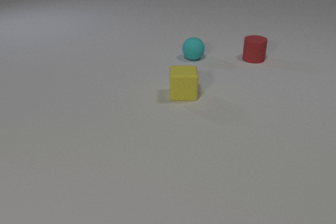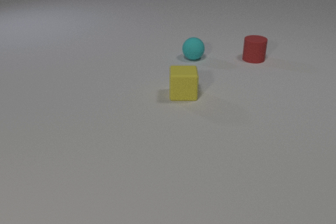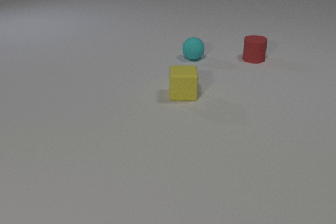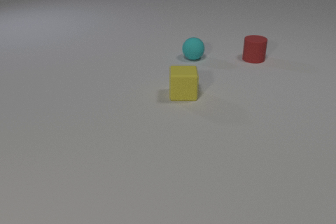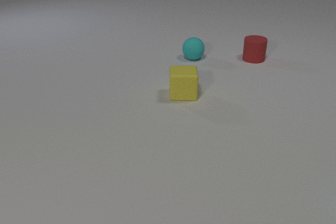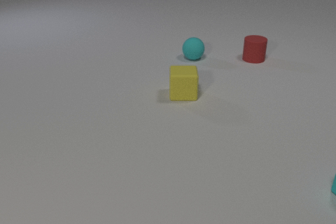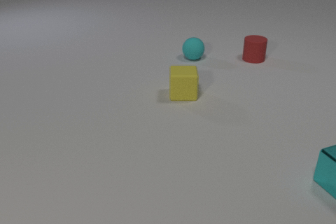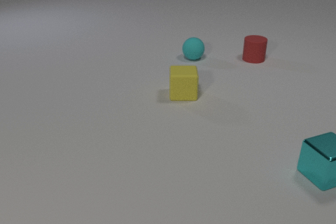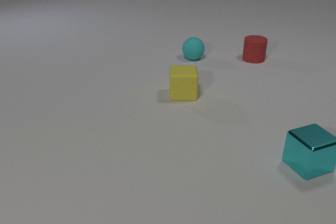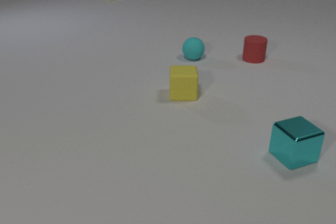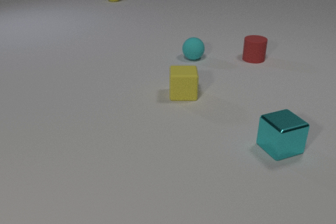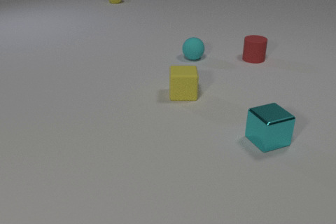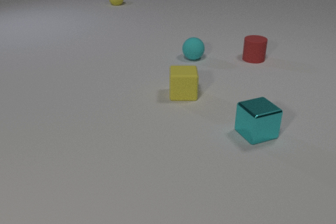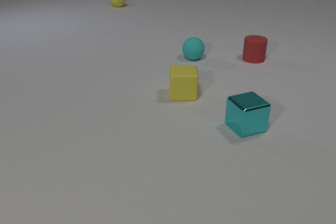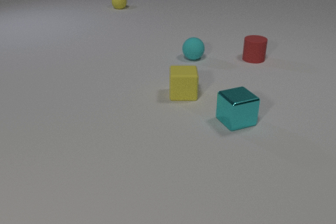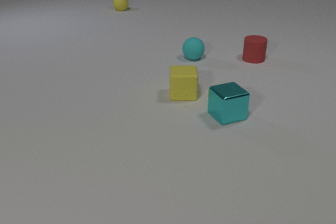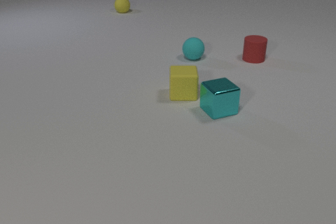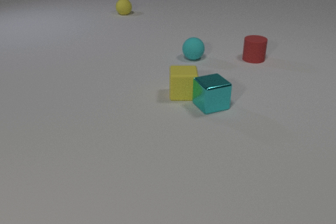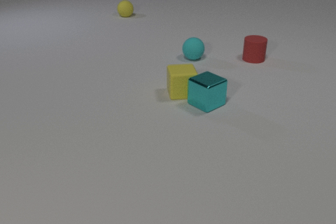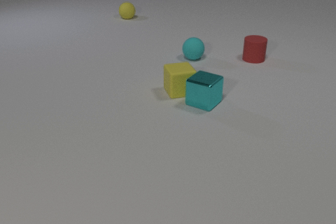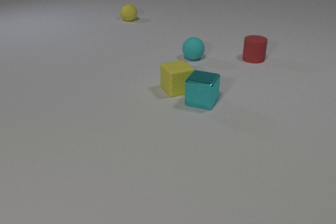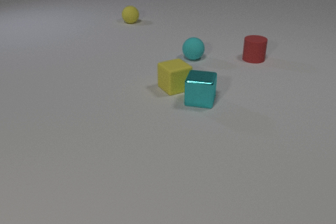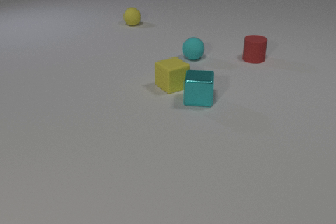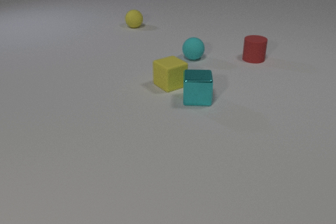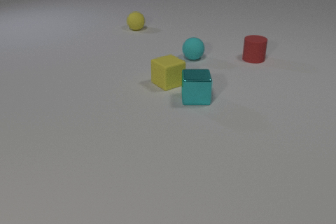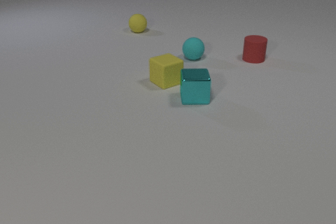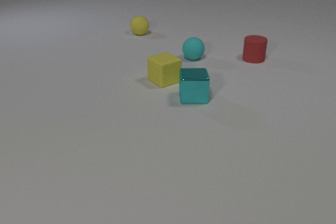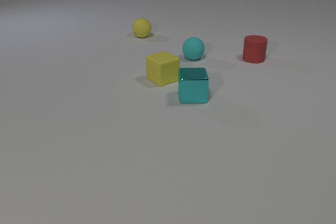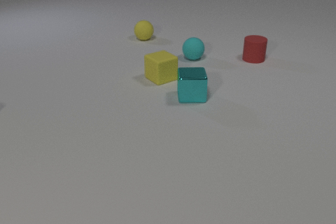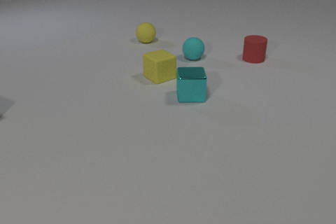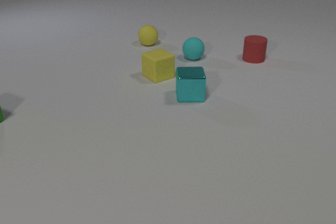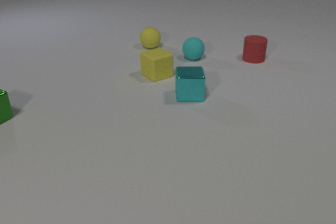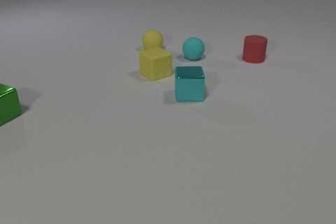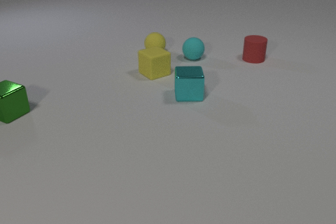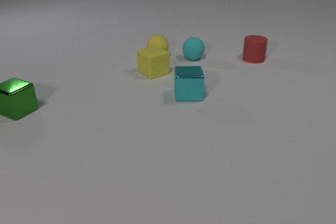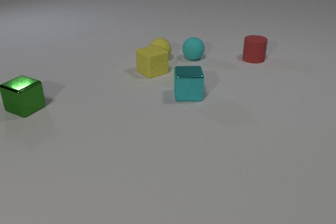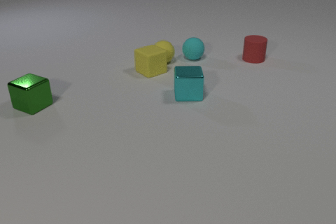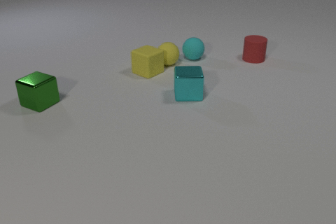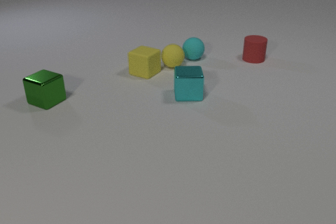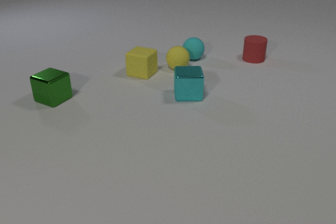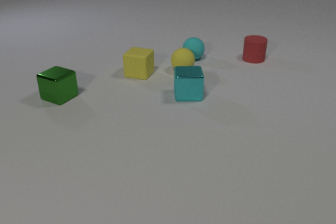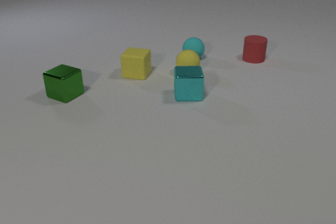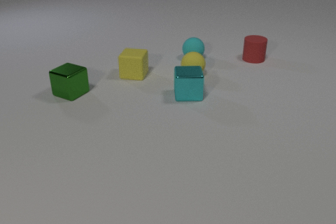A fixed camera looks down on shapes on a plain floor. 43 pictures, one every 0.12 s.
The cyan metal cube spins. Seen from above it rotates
counterclockwise.
The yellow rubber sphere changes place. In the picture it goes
toward the camera.
0.00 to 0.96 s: The cyan metal cube comes in at the right edge, slides to the left and away from the camera.
0.96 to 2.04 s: The cyan metal cube slides to the left and away from the camera. The yellow rubber sphere comes in at the top edge, rolls toward the camera. The cyan metal cube and the yellow rubber cube collide.
2.04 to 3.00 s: The cyan metal cube slides to the left and away from the camera, spins so that its near face slides to the right, counterclockwise seen from above. The yellow rubber cube slides away from the camera and to the left, spins counterclockwise seen from above by about 30 degrees, its near face sliding to the right. The yellow rubber sphere rolls toward the camera.
3.00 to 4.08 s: The cyan metal cube slides to the left and away from the camera. The yellow rubber cube slides away from the camera and to the left. The yellow rubber sphere rolls toward the camera. The green metal cube comes in at the left edge, slides to the right.
4.08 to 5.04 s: The yellow rubber cube slides to the left, spins counterclockwise seen from above by about 45 degrees, its near face sliding to the right. The yellow rubber sphere rolls toward the camera and to the right. The green metal cube slides to the right and away from the camera. The yellow rubber cube and the yellow rubber sphere collide.
How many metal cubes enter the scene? 2.
What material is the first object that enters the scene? metal.
How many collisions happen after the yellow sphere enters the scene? 2.
